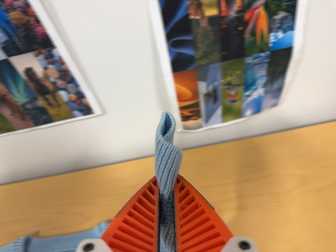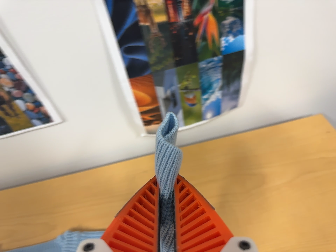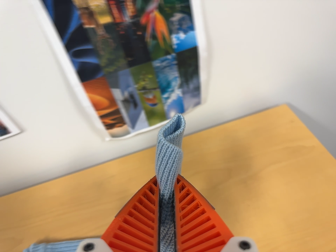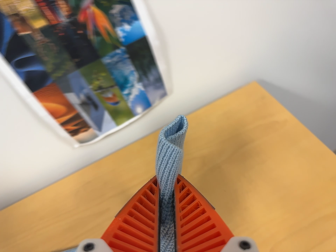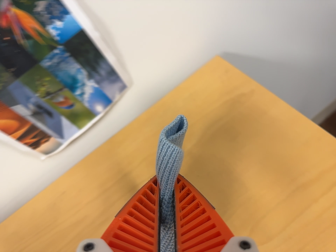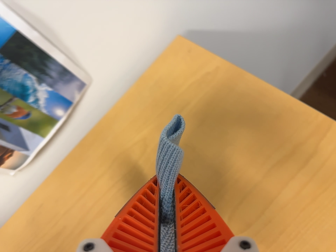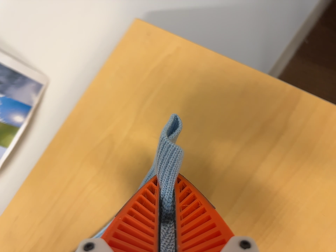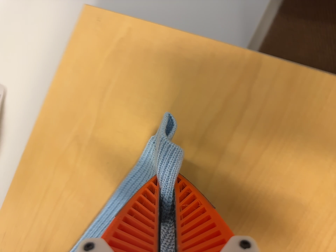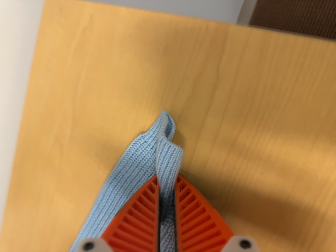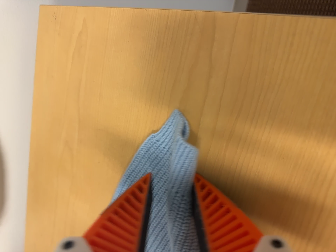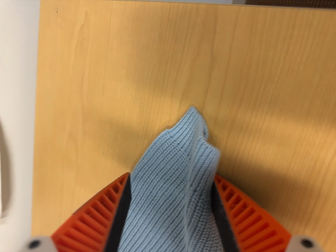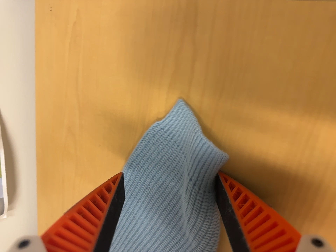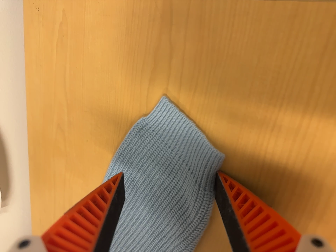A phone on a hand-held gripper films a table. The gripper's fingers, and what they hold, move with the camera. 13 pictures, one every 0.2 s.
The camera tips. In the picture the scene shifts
upward.
The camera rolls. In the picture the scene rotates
counterclockwise.
0.0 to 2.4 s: The camera travels to its right, about 40 cm, so close, fixed things drift to the left. Its aim tips toward the bottom of its view by about 25 degrees, and the scene shifts upward. It rolls about its line of sight by about 70 degrees, and the scene rotates counterclockwise.
The film runs backward here.
